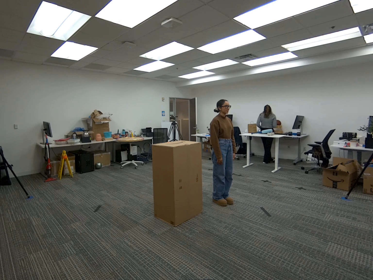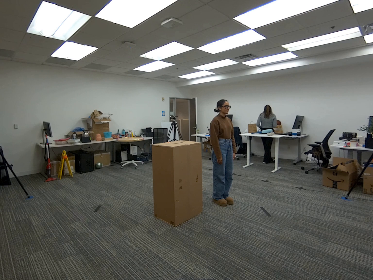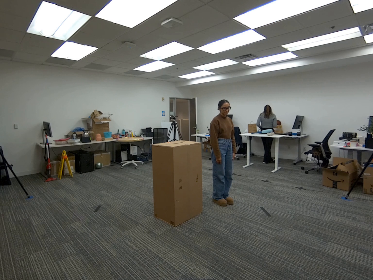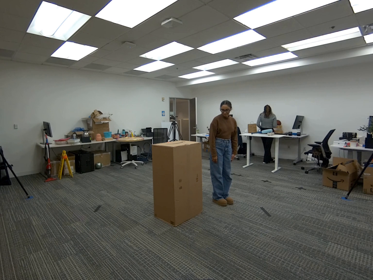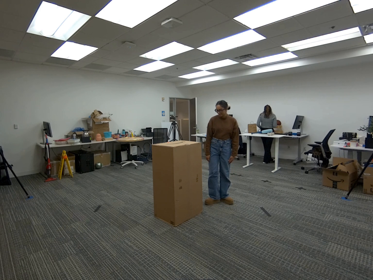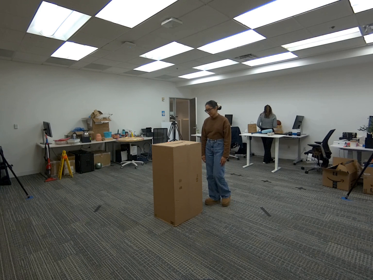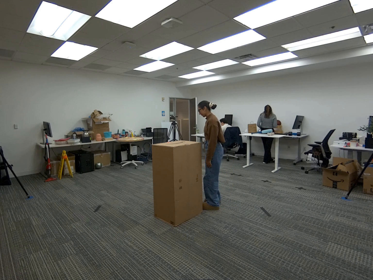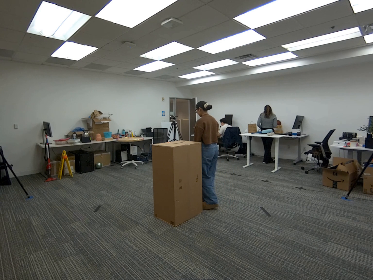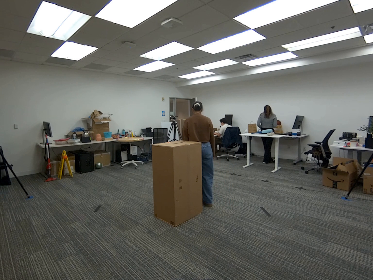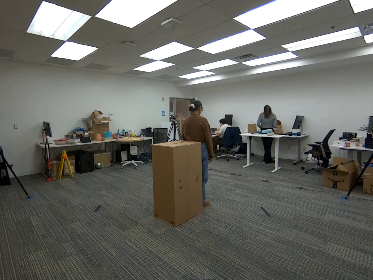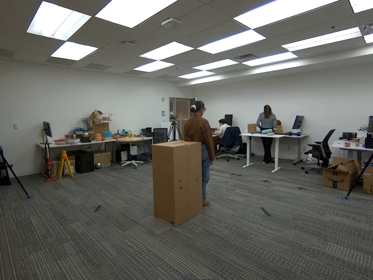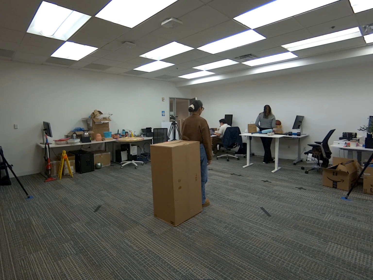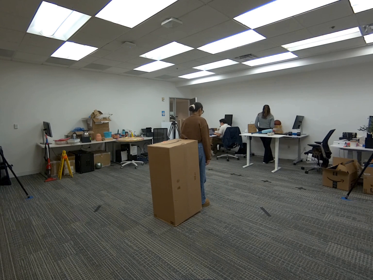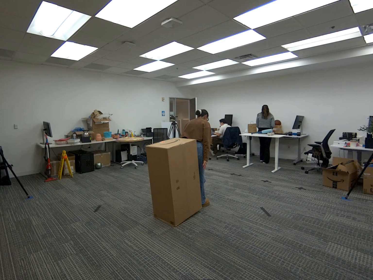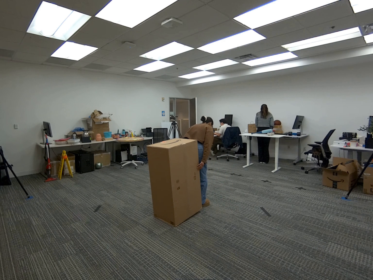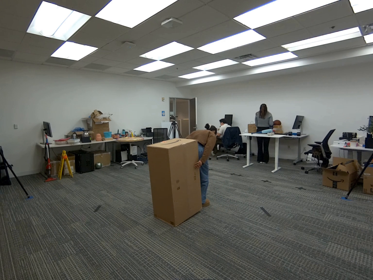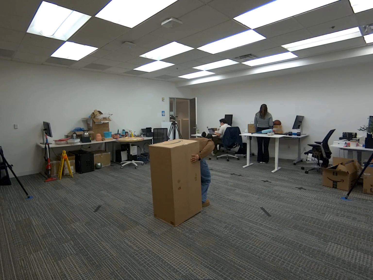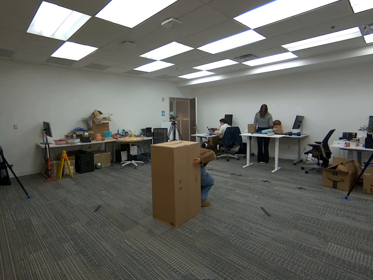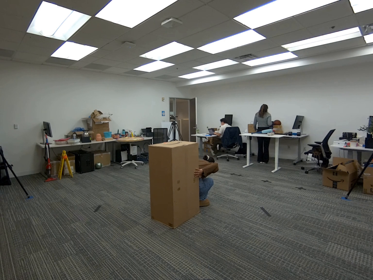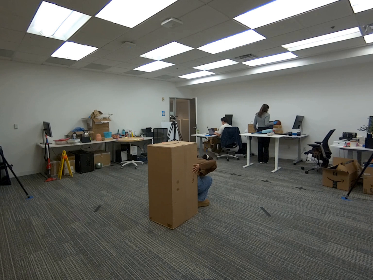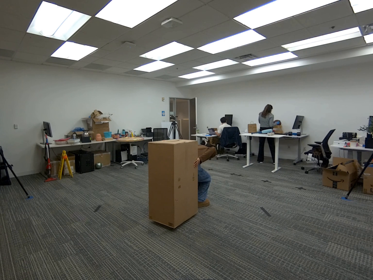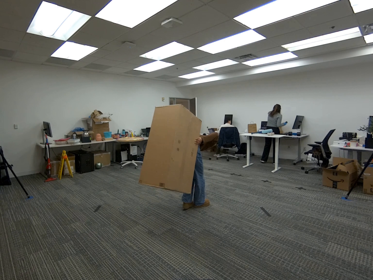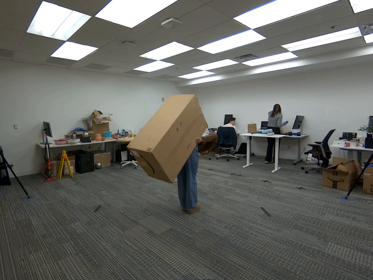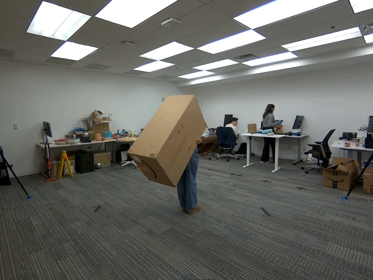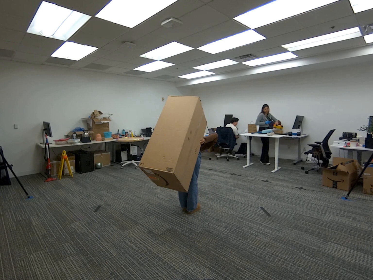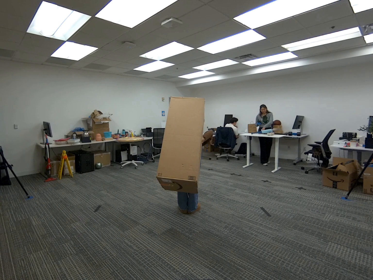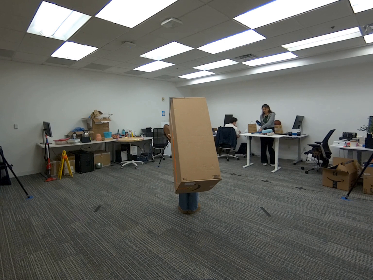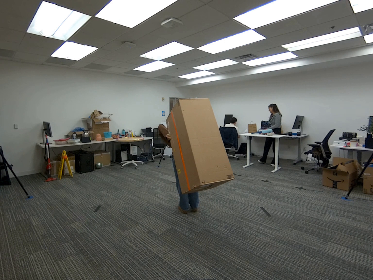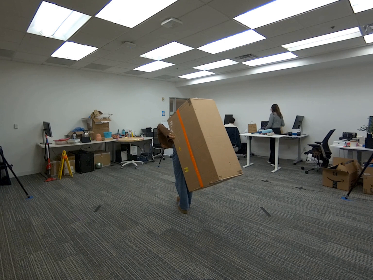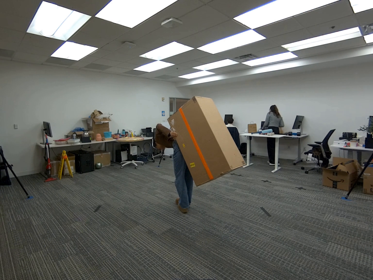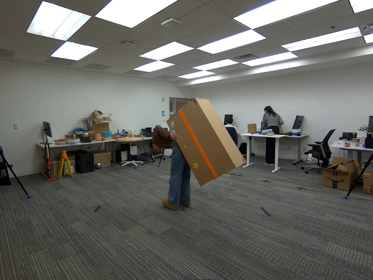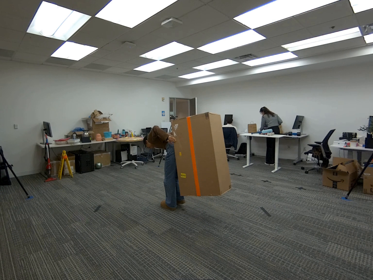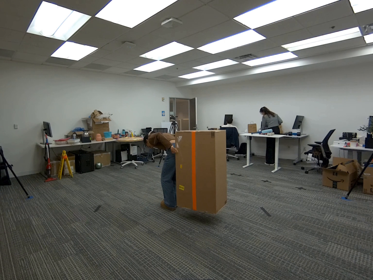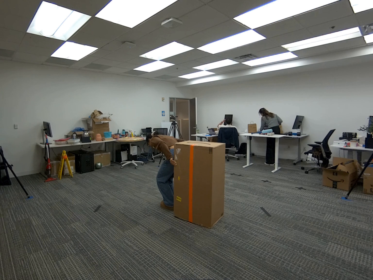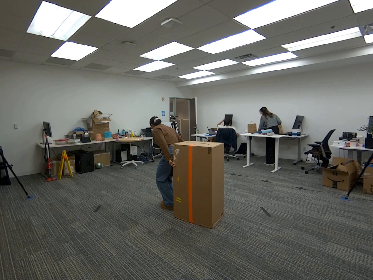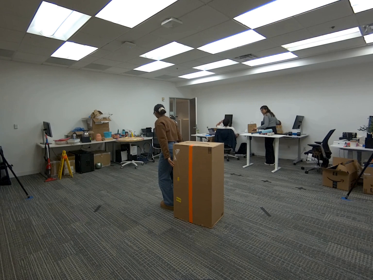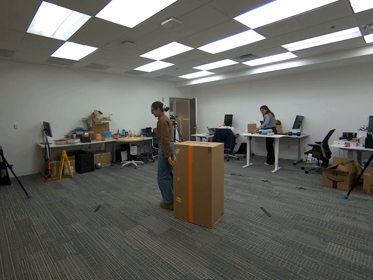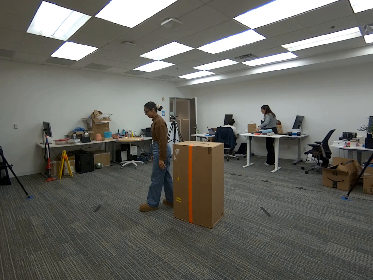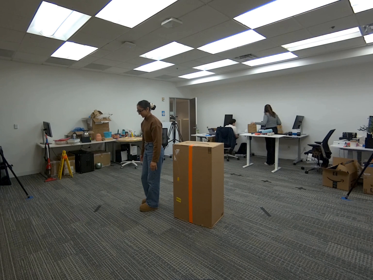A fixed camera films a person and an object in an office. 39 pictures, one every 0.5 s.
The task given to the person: Walk to the giant cardboard box and stand with your back facing it so the box touches your back. Bend your knees slightly and lift the box by pressing it against your back while using both hands to hold it in place. Walk a few steps while maintaining your grip on the box, then lower it and place it back on the ground.
